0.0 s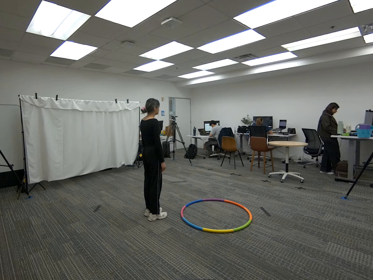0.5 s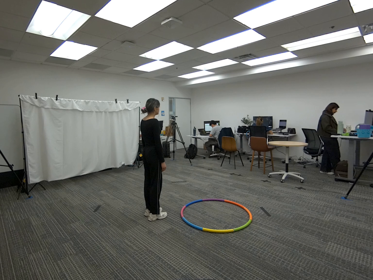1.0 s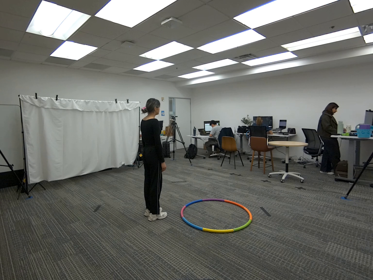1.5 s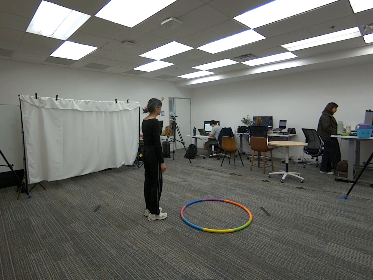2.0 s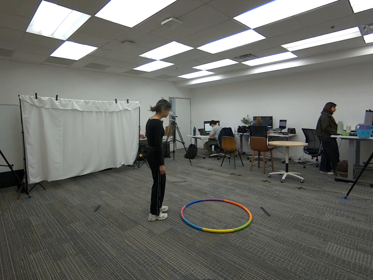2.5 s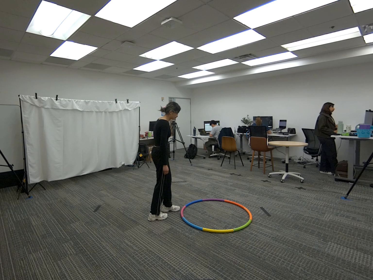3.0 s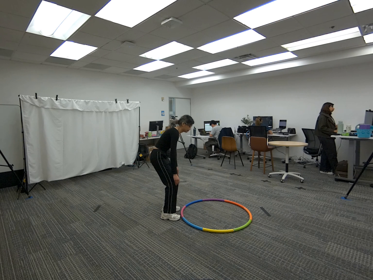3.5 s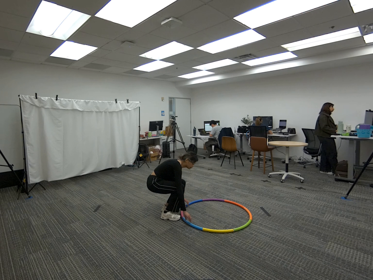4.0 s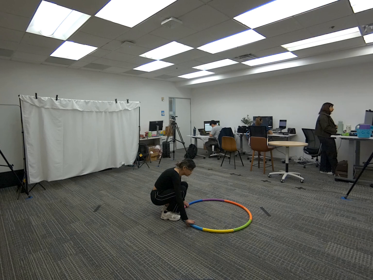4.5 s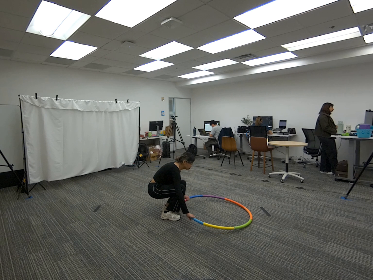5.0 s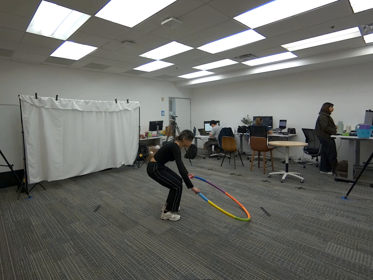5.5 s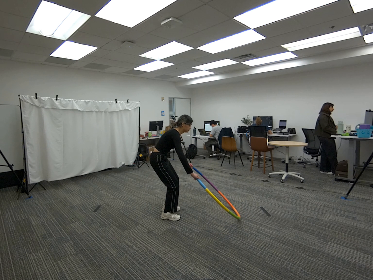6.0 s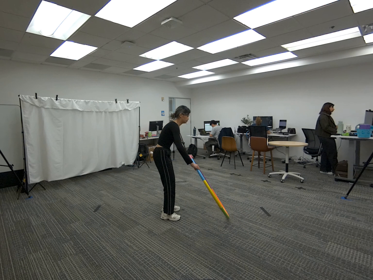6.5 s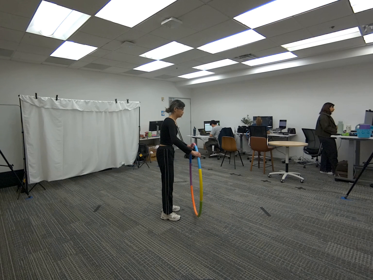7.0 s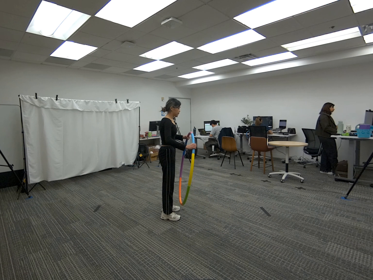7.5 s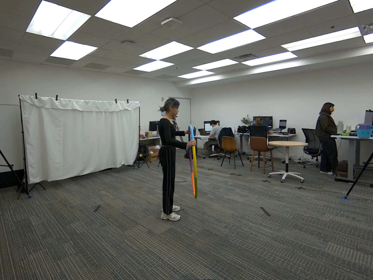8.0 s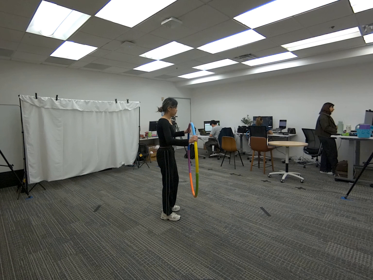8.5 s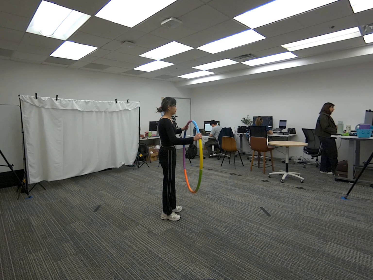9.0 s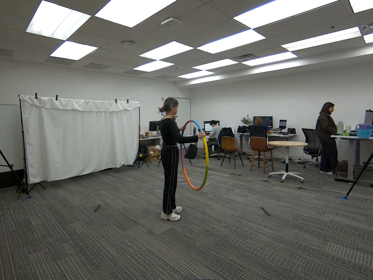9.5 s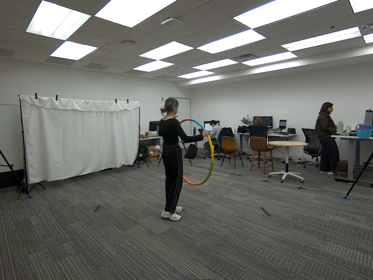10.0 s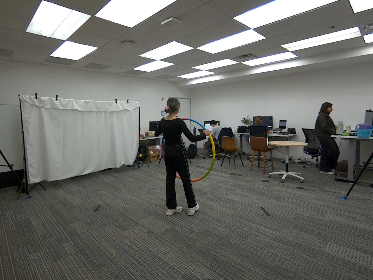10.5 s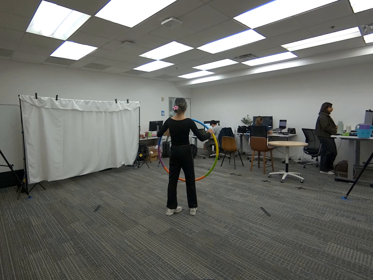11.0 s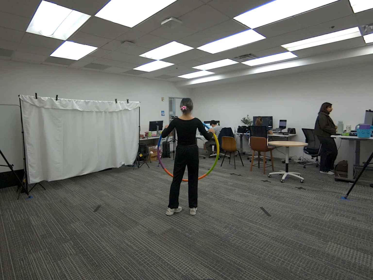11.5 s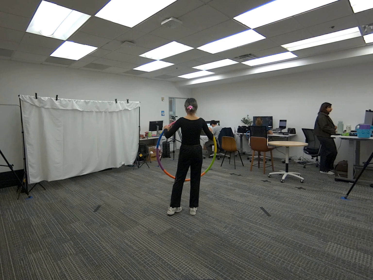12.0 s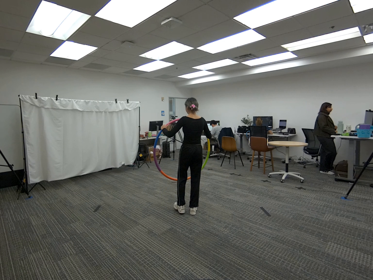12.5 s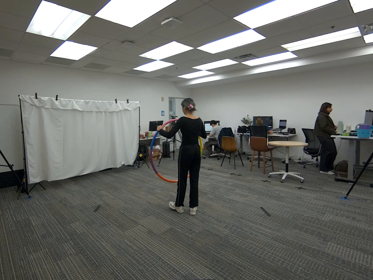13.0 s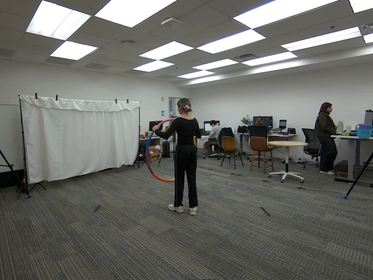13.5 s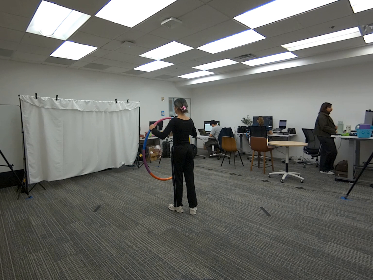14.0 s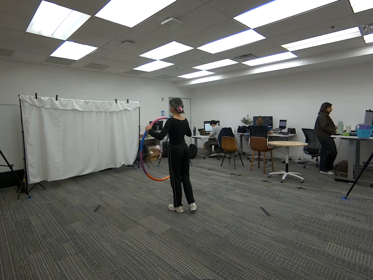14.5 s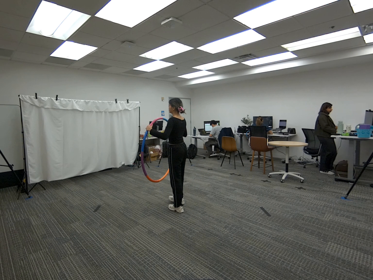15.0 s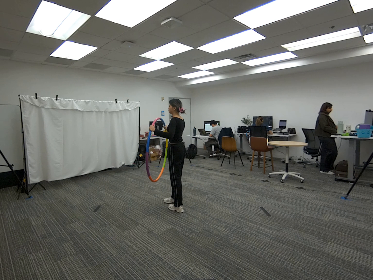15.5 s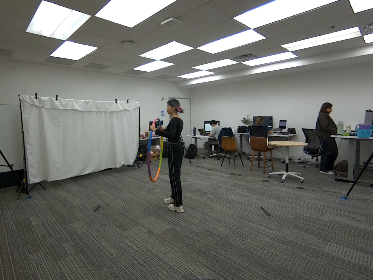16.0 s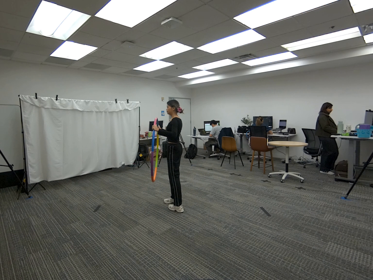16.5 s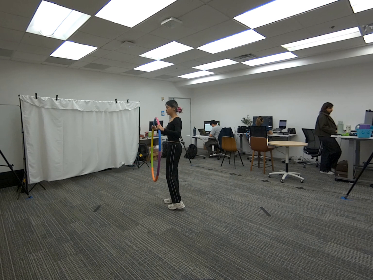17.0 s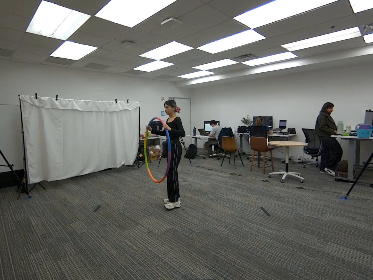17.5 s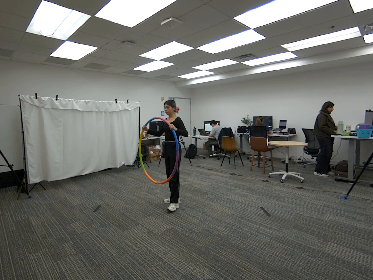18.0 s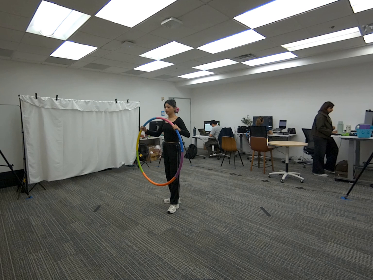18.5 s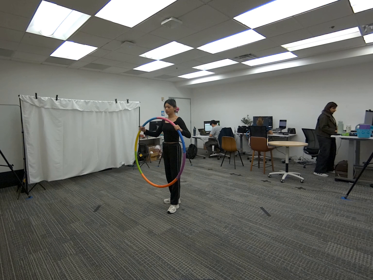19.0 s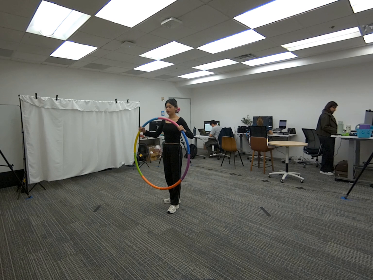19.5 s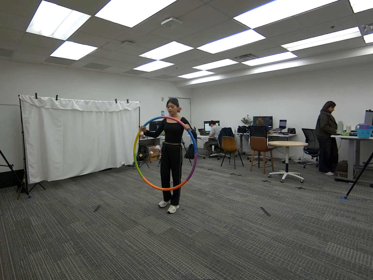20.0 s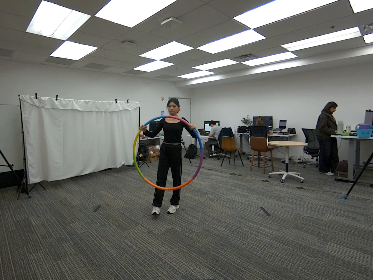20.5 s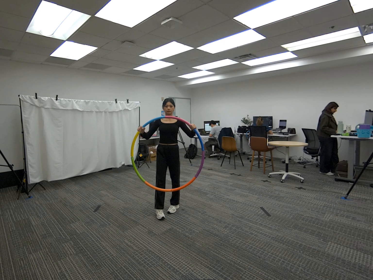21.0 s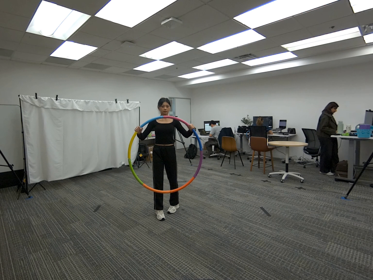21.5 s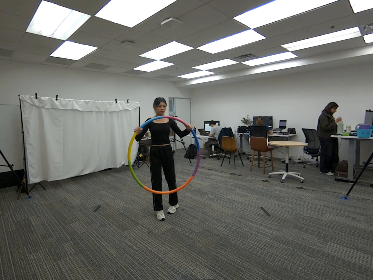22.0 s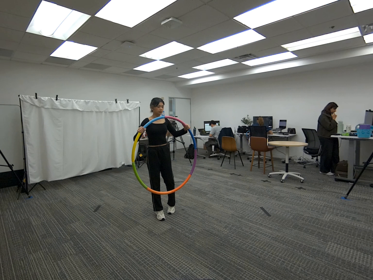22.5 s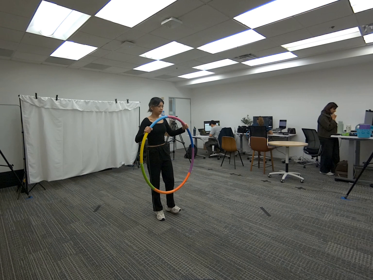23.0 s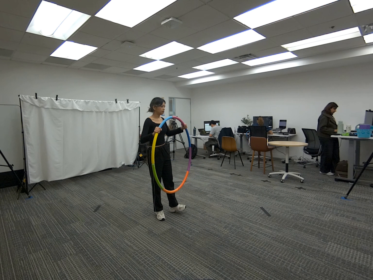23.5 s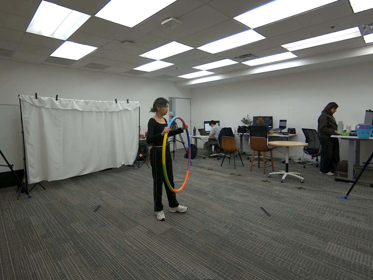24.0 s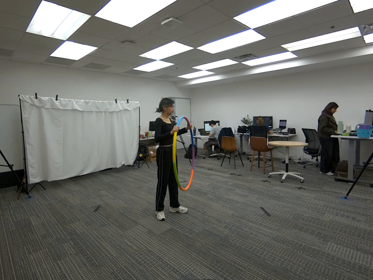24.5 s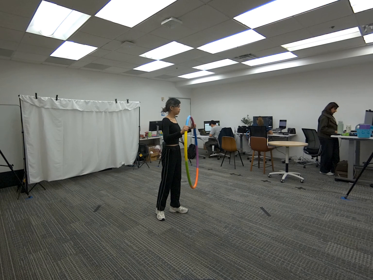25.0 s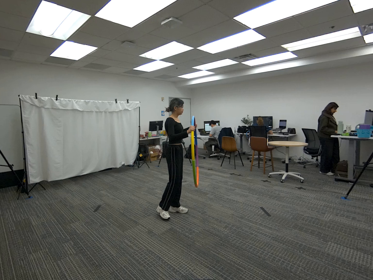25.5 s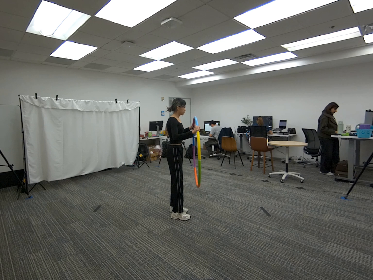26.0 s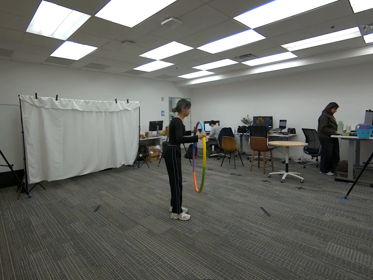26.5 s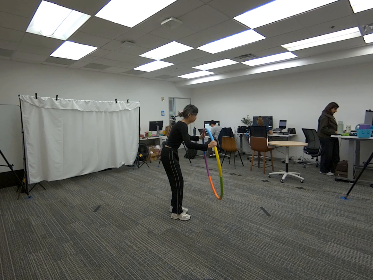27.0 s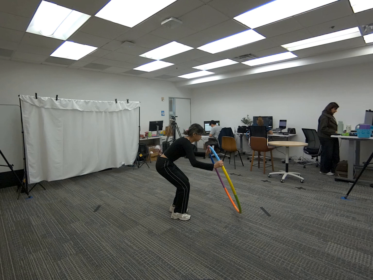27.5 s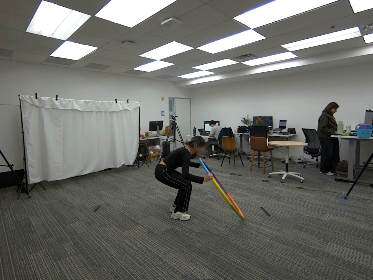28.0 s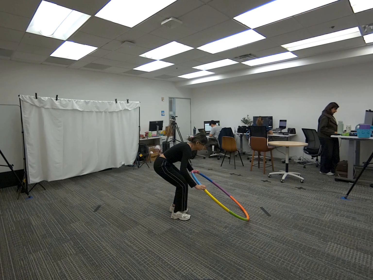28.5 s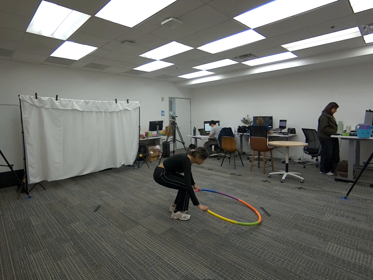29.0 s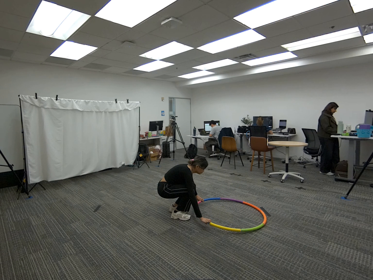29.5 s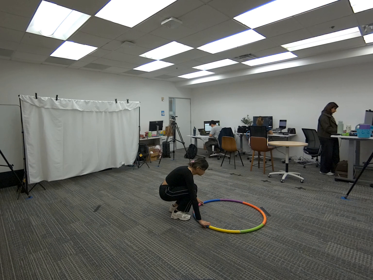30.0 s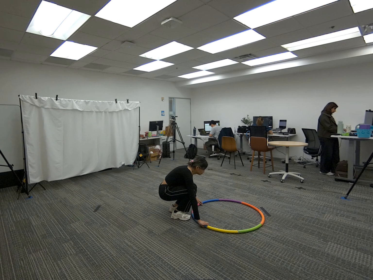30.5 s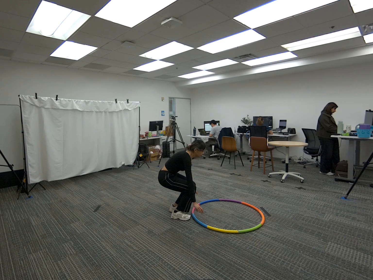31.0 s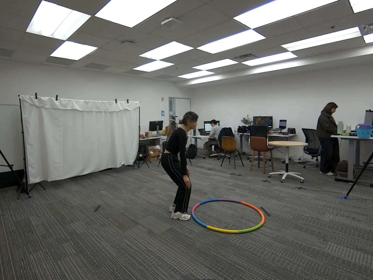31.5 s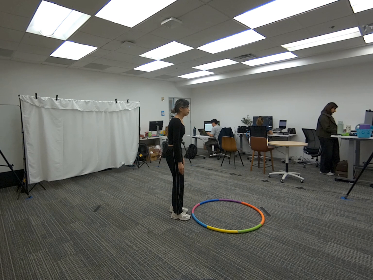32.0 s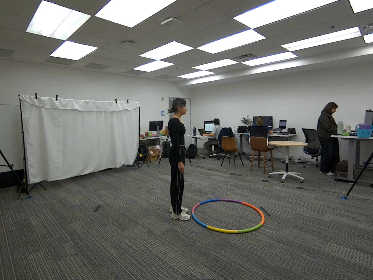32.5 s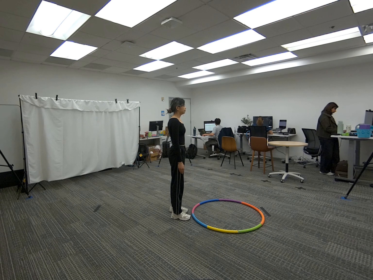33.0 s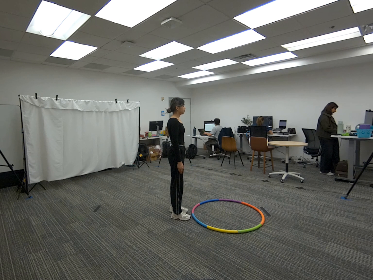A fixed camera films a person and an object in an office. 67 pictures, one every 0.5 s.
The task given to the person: Walk over to the hula hoop and grasp the hula hoop with both hands begin to rotate so that each camera gets a view of the hula hoop. Place down when complete.
